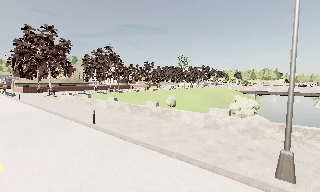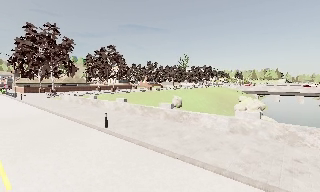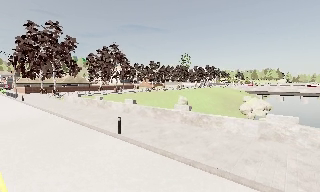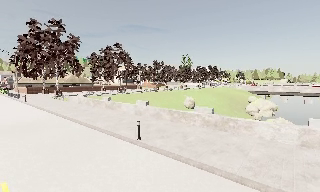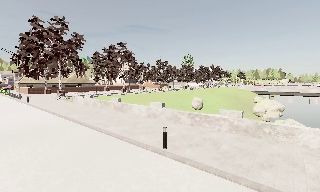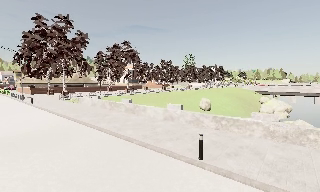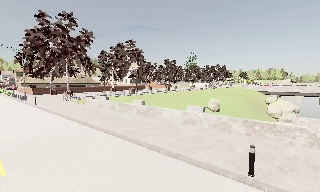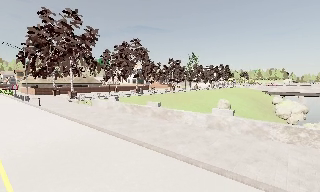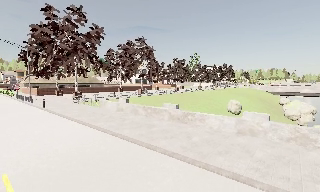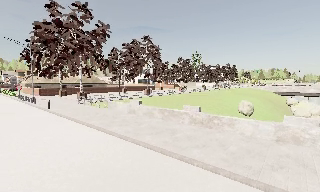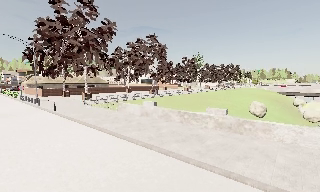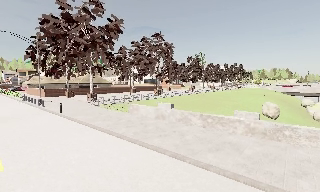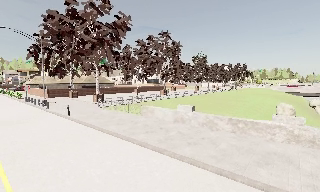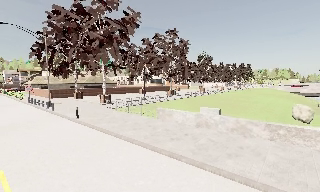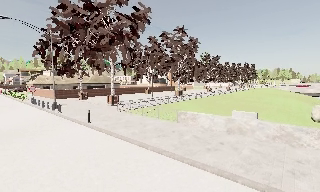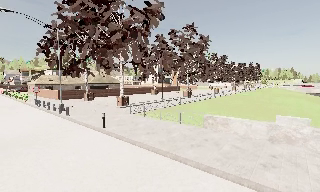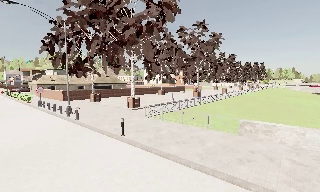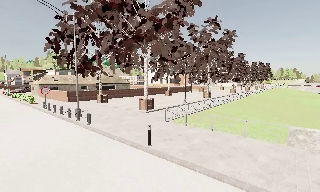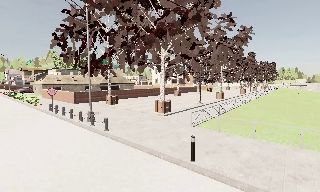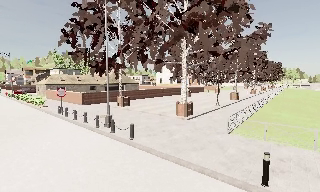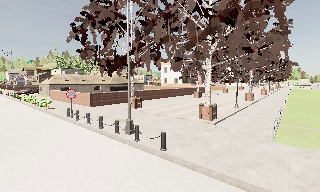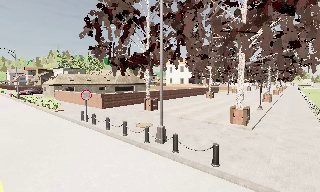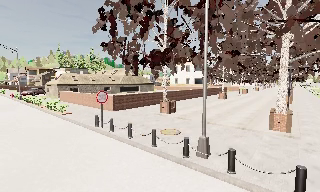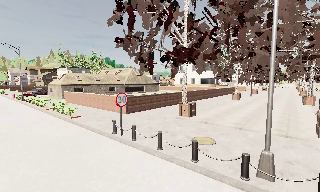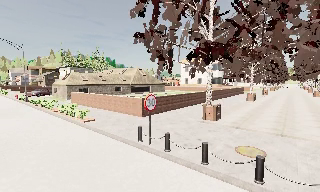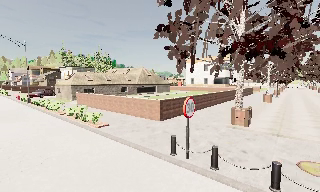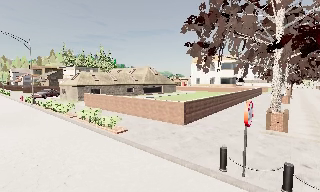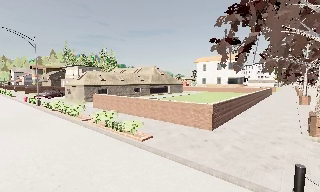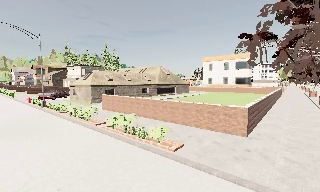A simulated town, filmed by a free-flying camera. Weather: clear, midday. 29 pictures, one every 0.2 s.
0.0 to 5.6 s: The camera travels to its left and forward, about 45 m, so close, fixed things drift to the right.
The film runs forward here.
